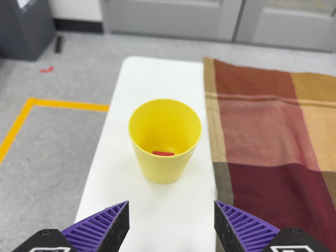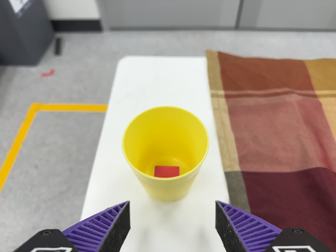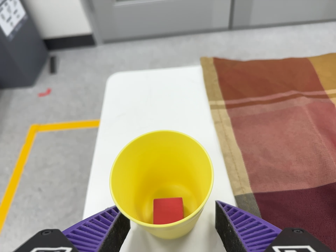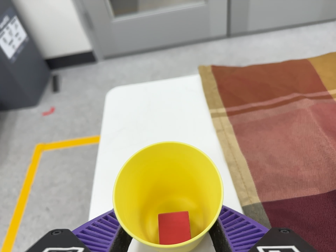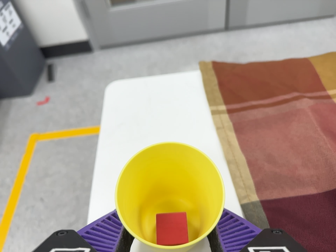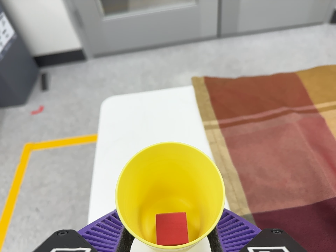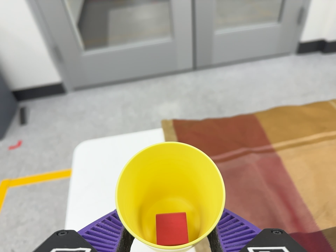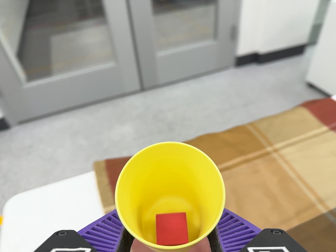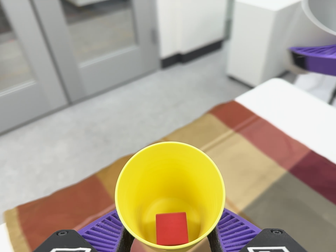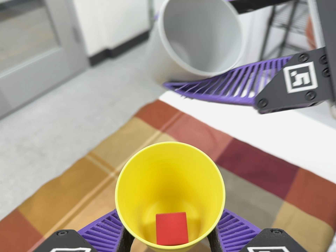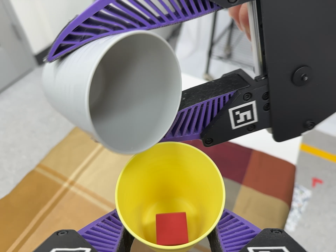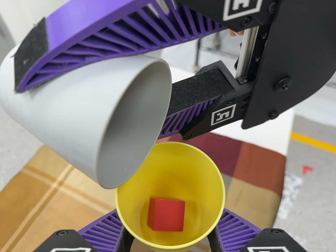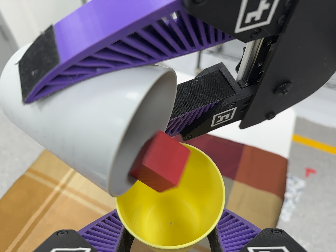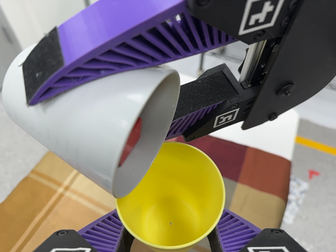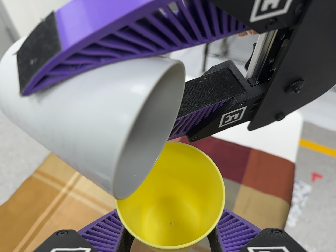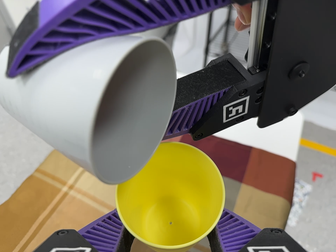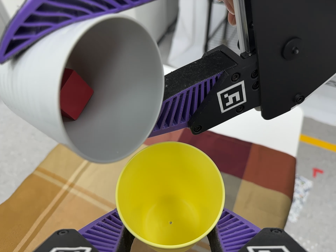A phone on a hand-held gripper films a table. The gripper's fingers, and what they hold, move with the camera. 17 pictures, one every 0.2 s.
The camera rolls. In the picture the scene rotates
counterclockwise.
The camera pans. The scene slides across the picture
to the left.
0.0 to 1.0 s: The camera travels forward and toward the top of its view, about 9 cm, so what stands in front looms larger. It rolls about its line of sight by about 15 degrees, and the scene rotates counterclockwise.
1.0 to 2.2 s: The camera pans to its right by about 50 degrees. It travels to its right and toward the top of its view, about 24 cm, so close, fixed things drift to the left. It rolls about its line of sight by about 40 degrees, and the scene rotates counterclockwise.
2.2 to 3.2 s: The camera keeps its place and its aim.
The film runs backward here.
